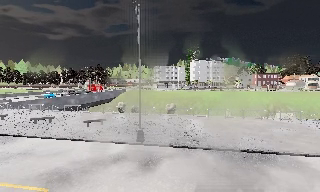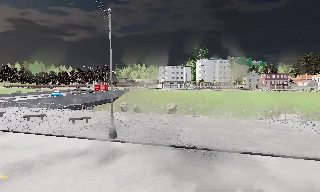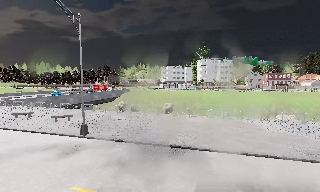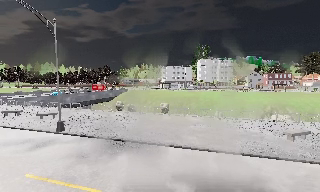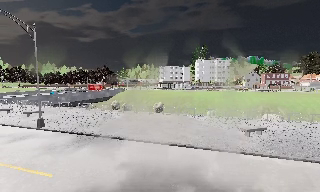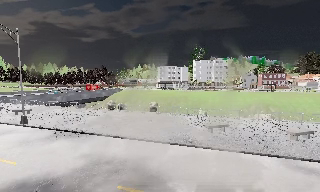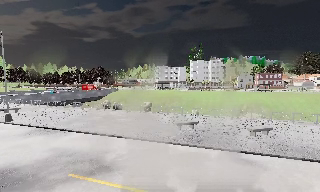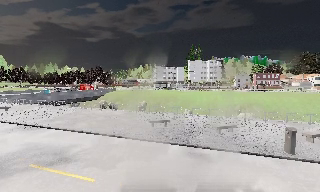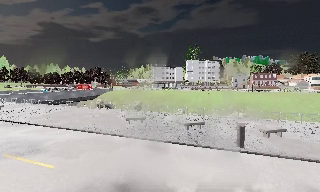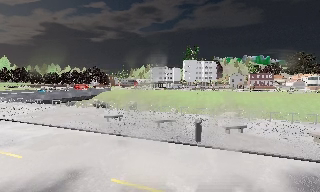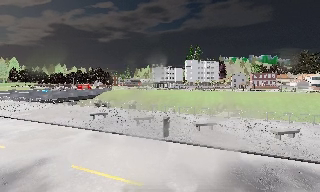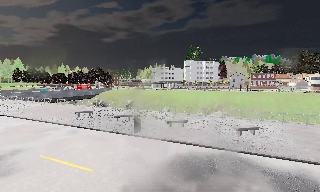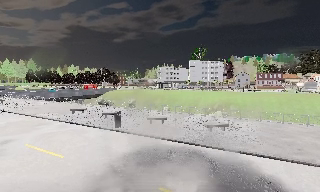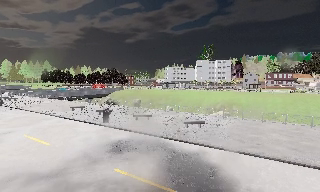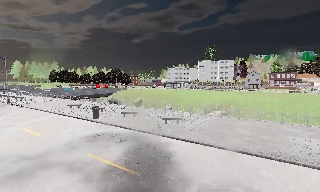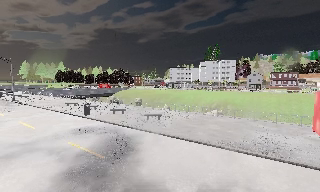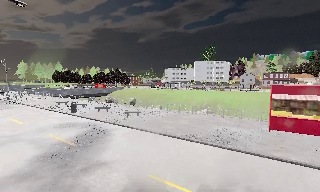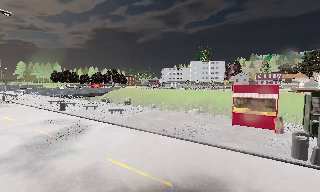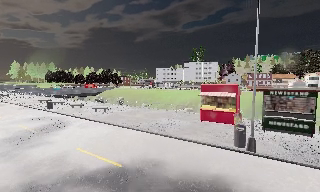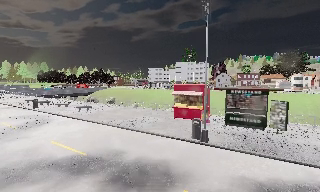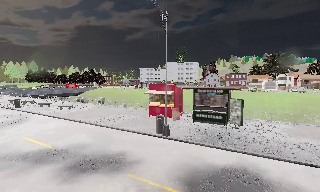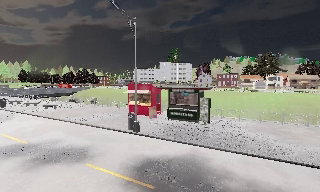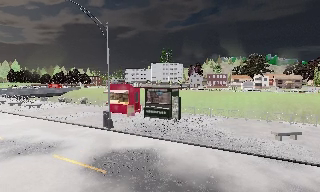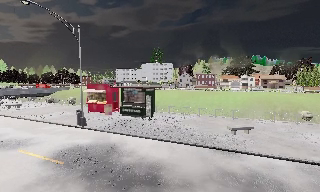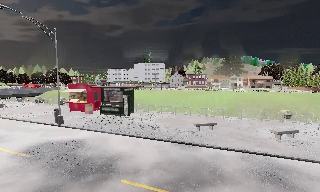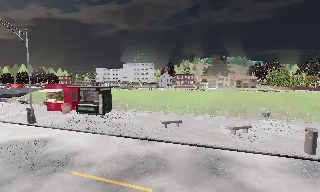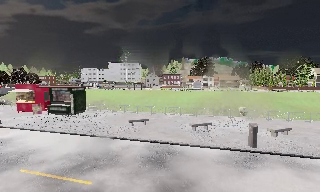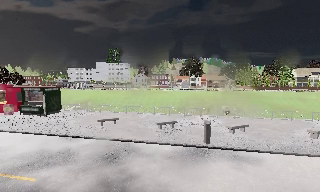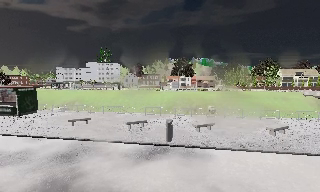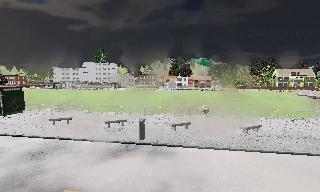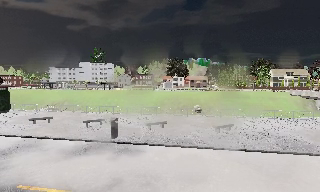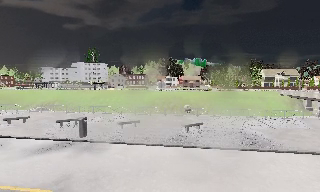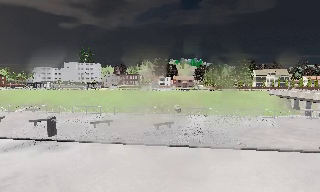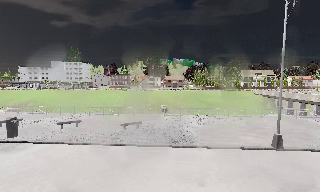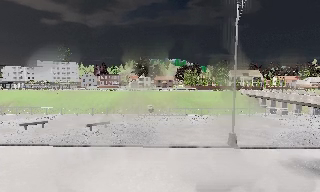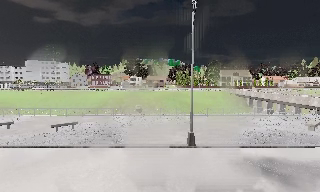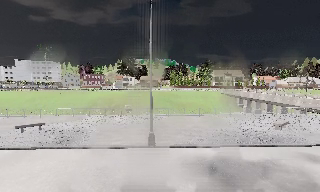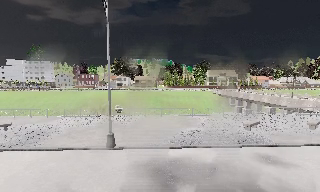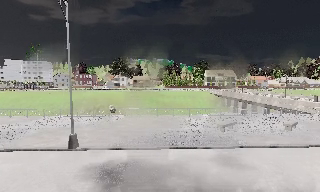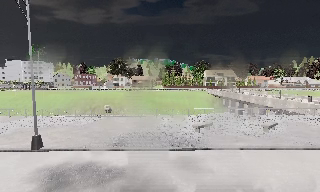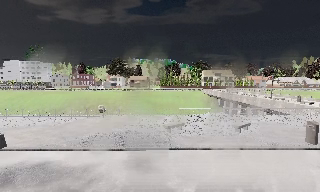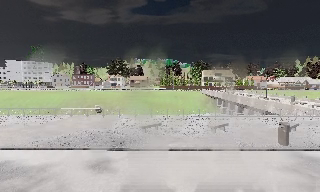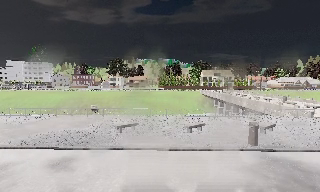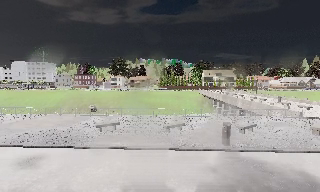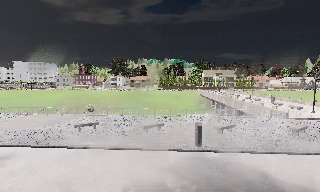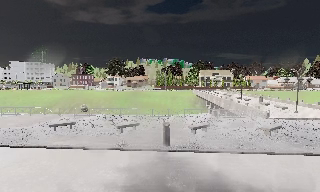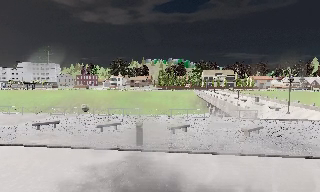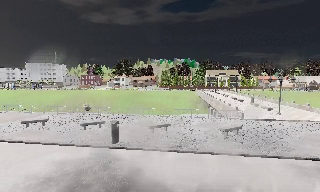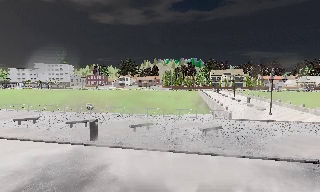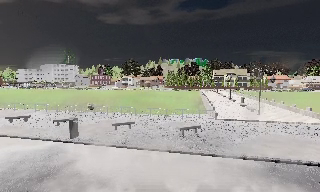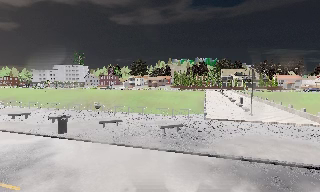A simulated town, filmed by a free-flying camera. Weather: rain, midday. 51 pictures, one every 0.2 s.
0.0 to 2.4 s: The camera pans to its left, which is counterclockwise from overhead, by about 15 degrees. It travels to its right, about 25 m, so close, fixed things drift to the left.
2.4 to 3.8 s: The camera travels to its right and backward, about 16 m, so close, fixed things drift to the left.
3.8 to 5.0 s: The camera pans to its right, which is clockwise from overhead, by about 15 degrees. It travels to its right and backward, about 11 m, so close, fixed things drift to the left.
5.0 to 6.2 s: The scene slides to the left, as the camera pans about 10 degrees to its right. It travels to its right, about 10 m, so close, fixed things drift to the left.
6.2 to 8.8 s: The camera travels to its right, about 25 m, so close, fixed things drift to the left.
8.8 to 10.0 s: The camera pans to its left, which is counterclockwise from overhead, by about 10 degrees. It travels to its right, about 10 m, so close, fixed things drift to the left.
The film runs forward here.
